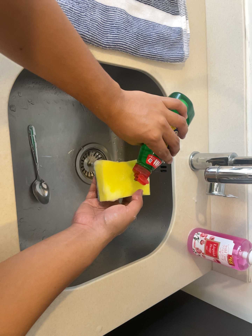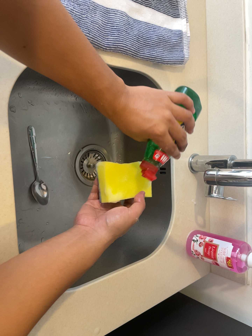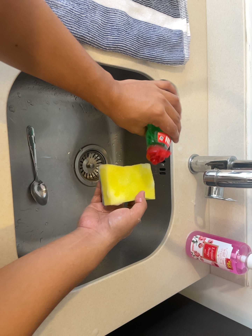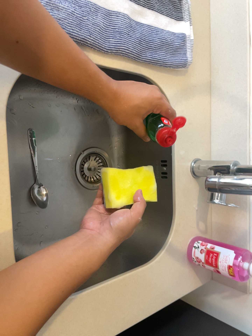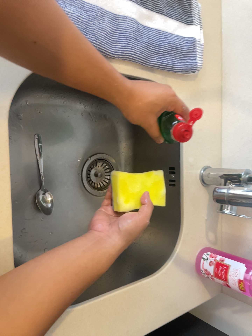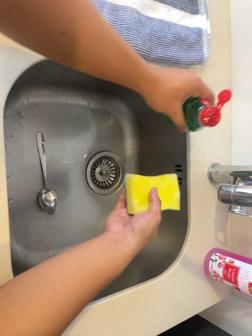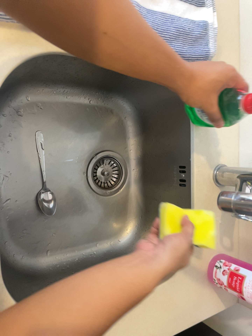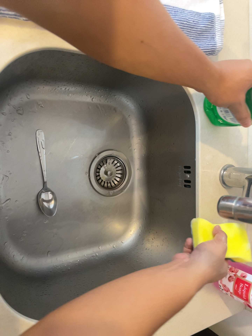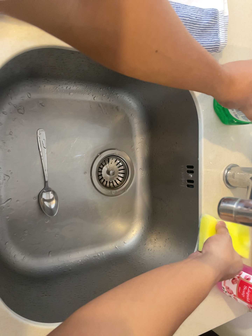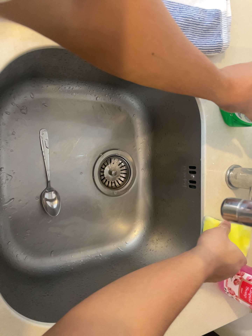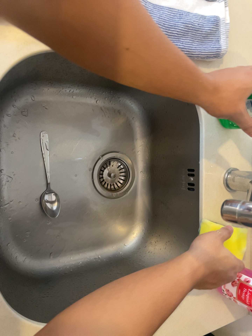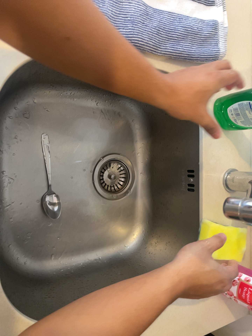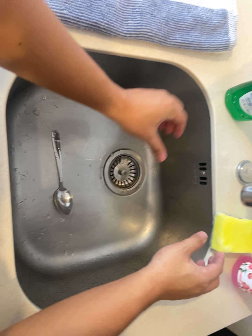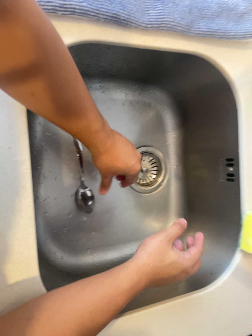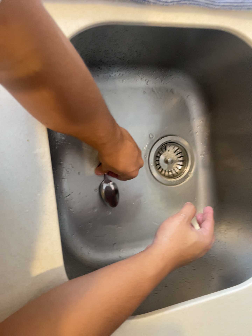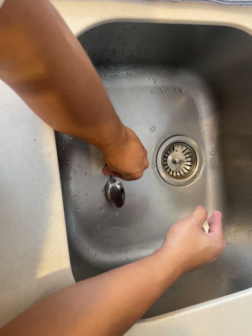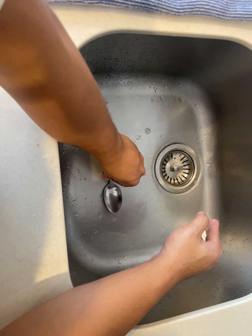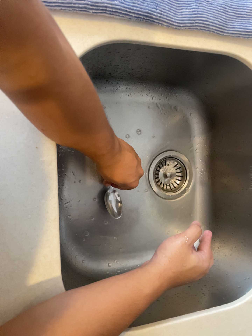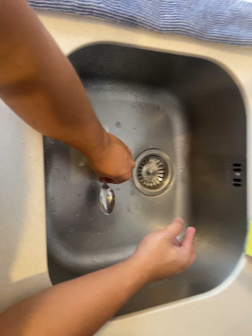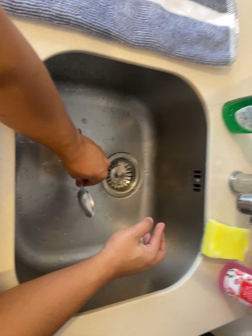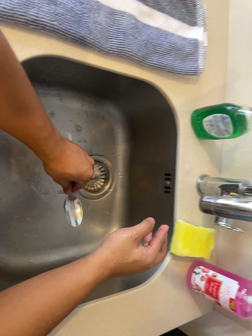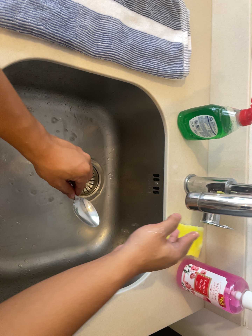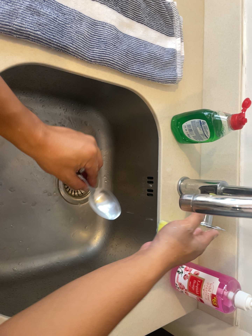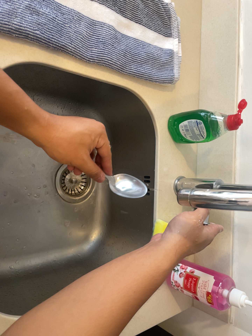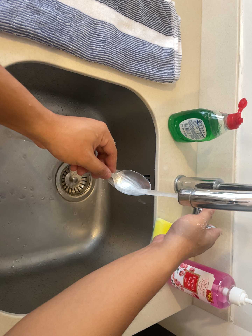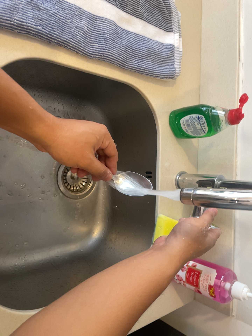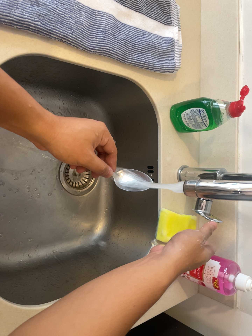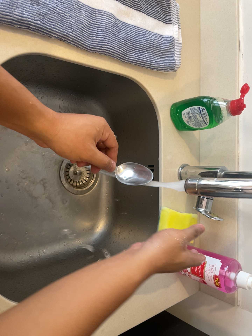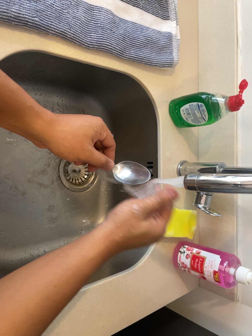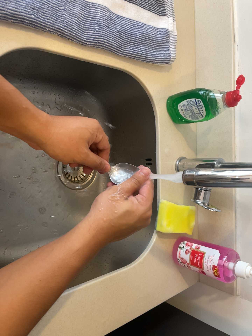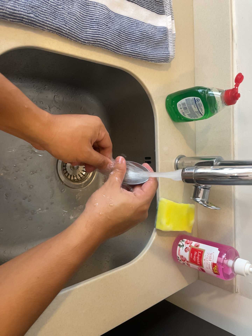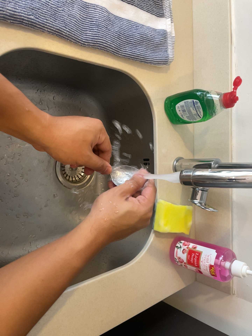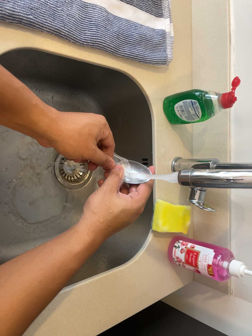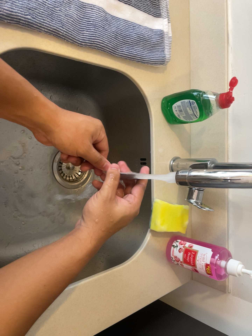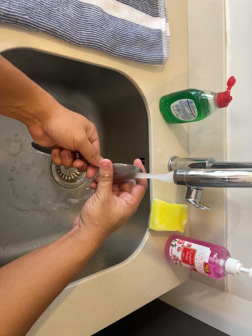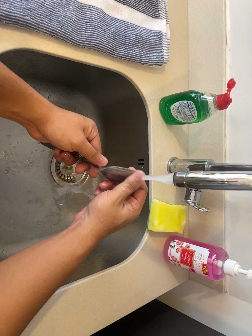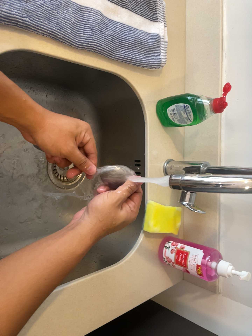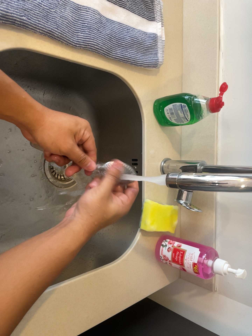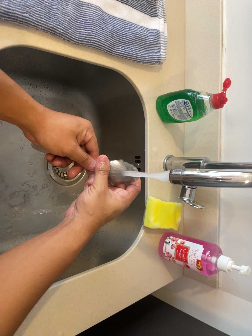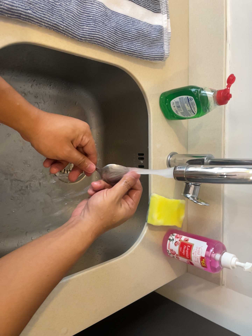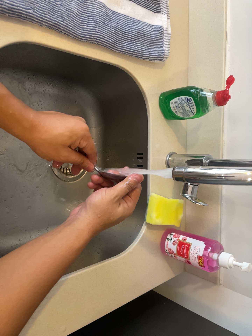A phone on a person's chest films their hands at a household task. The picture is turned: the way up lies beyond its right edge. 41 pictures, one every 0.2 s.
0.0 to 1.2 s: The camera travels forward and to its right, about 9 cm, so what stands in front looms larger.
1.2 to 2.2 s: The camera shifts only a little, or ends up much as it began.
2.2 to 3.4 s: The camera pans to its left by about 10 degrees.
3.4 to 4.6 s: The camera pans to its right by about 20 degrees. It travels backward, about 8 cm, so what stands in front gets smaller.
4.6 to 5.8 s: The camera shifts only a little, or ends up much as it began.
5.8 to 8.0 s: The camera shifts only a little, or ends up much as it began.
The film runs backward here.
